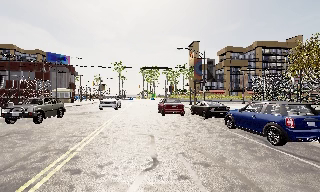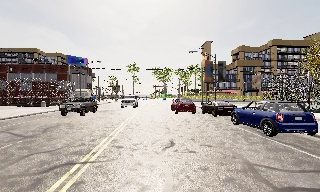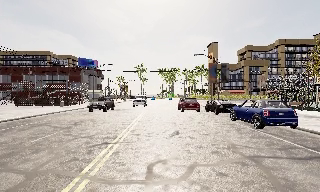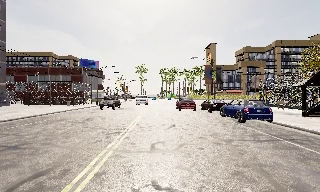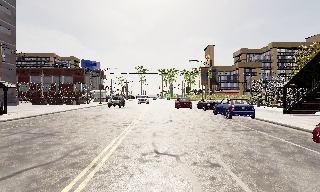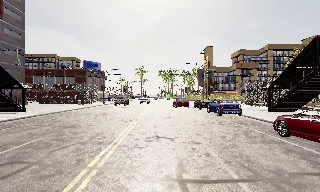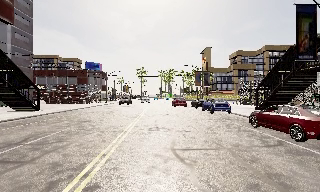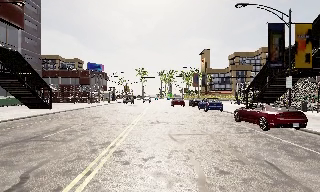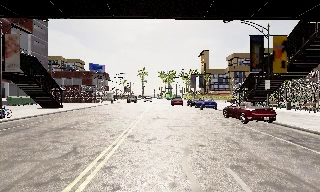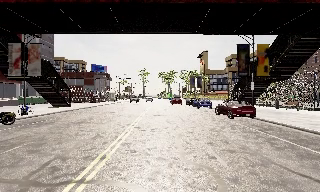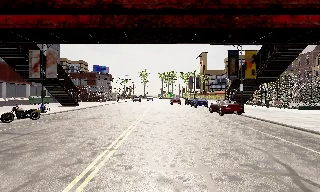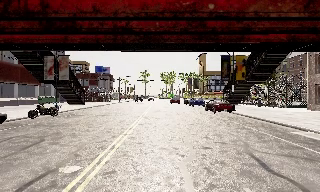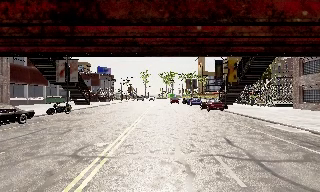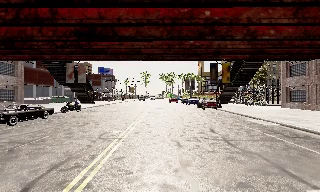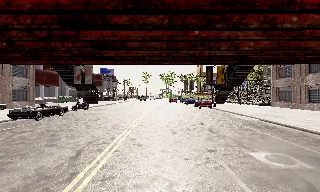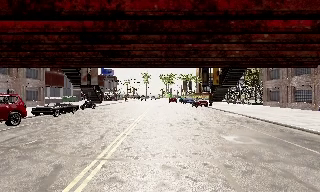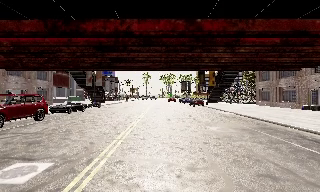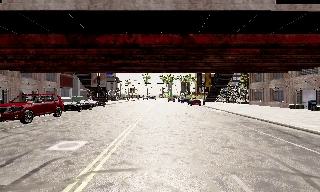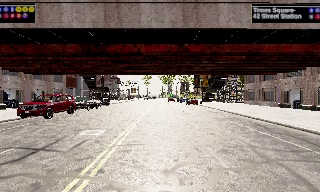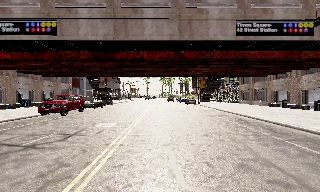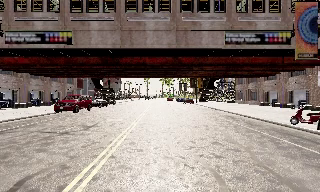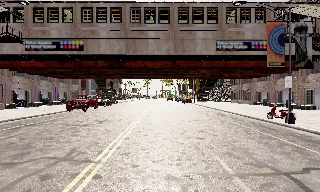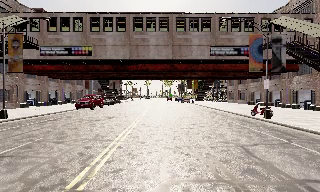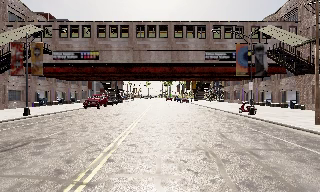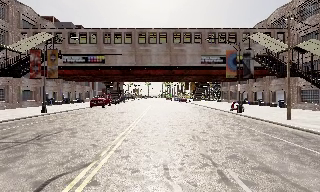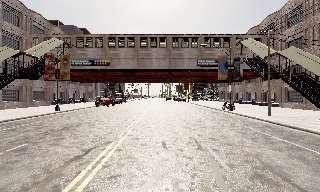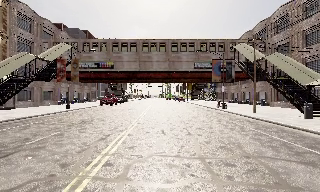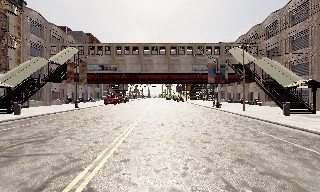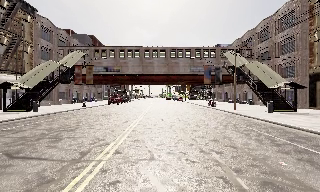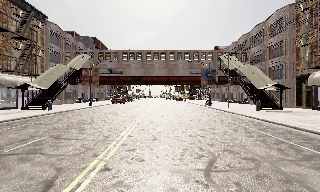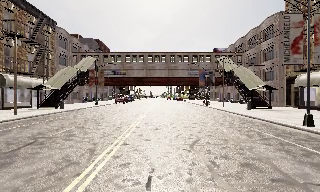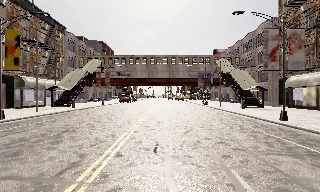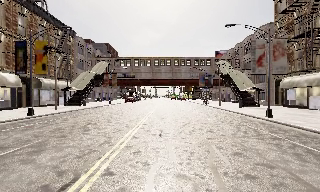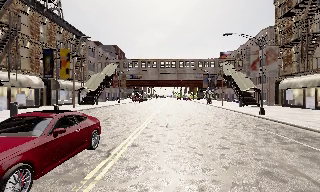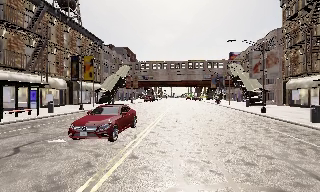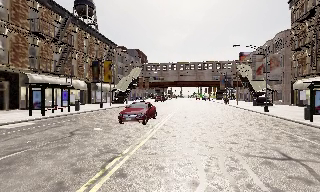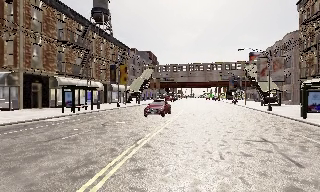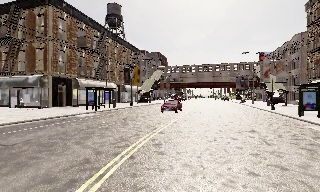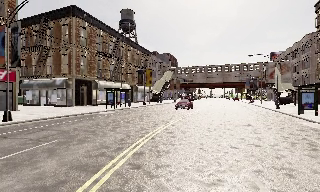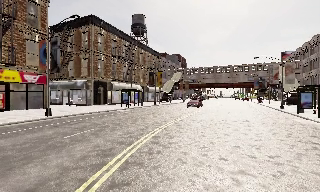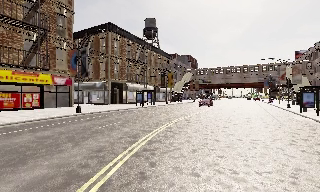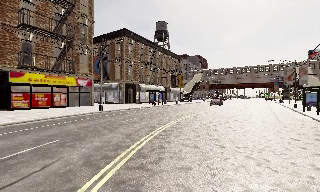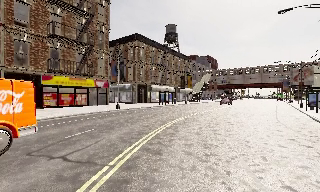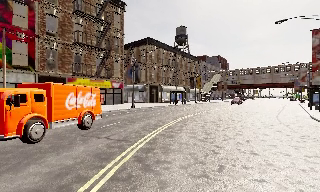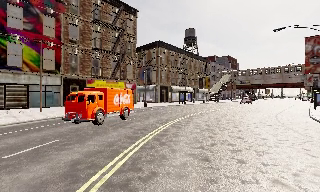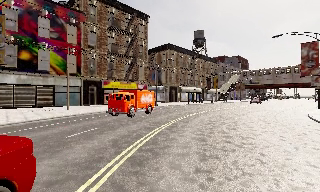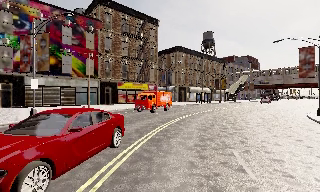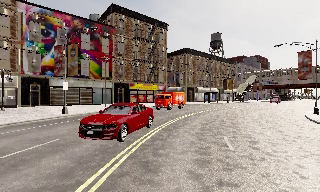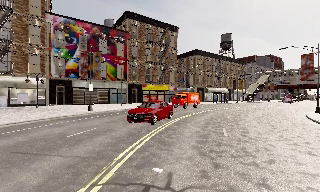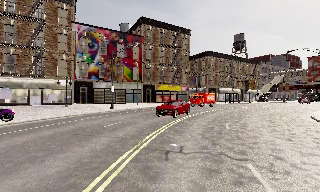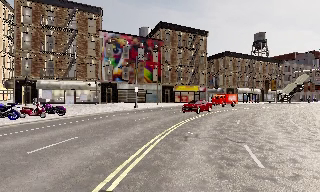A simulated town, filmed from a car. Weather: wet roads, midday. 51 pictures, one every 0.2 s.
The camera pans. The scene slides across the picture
to the right.
The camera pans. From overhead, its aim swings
counterclockwise.
0.0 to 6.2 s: The camera travels backward, about 65 m, so what stands in front gets smaller.
6.2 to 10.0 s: The camera pans to its left, which is counterclockwise from overhead, by about 65 degrees. It travels backward, about 40 m.
The film runs backward here.
